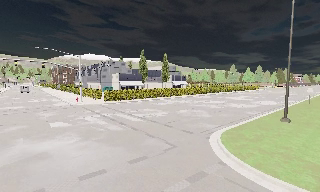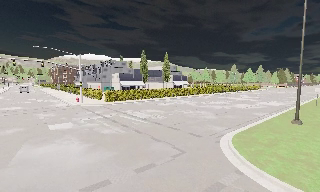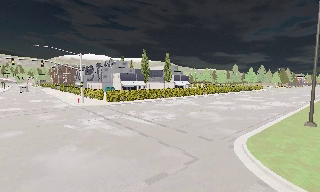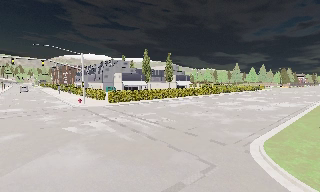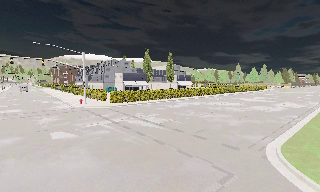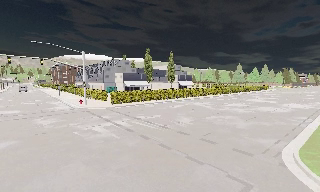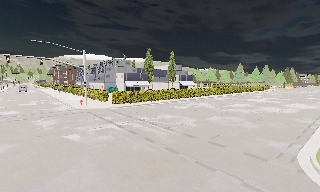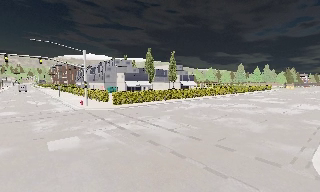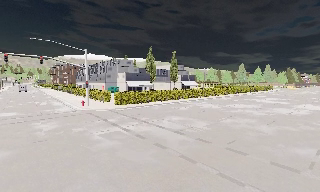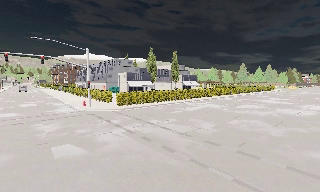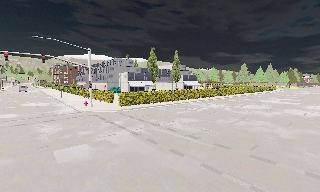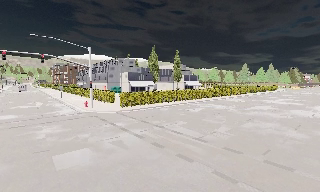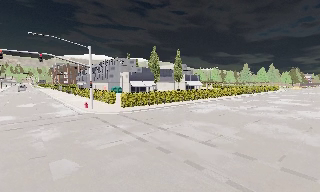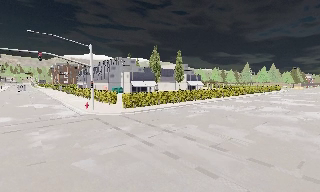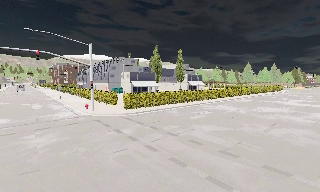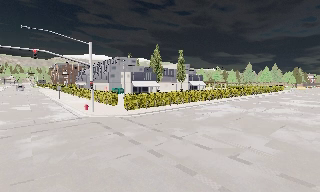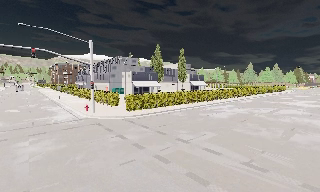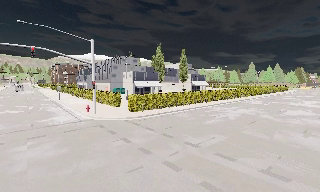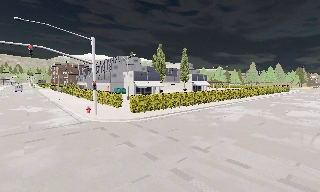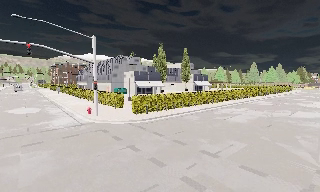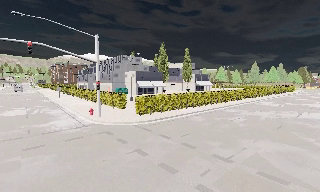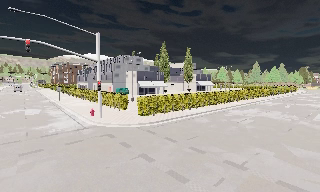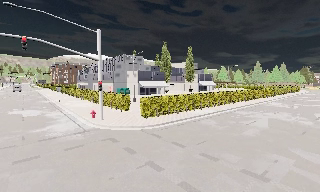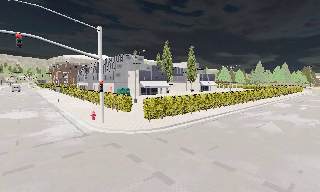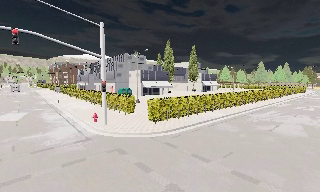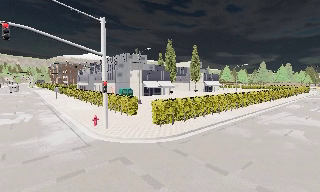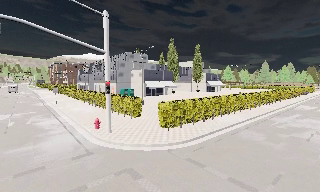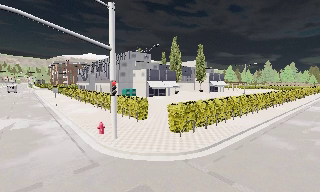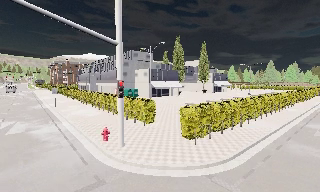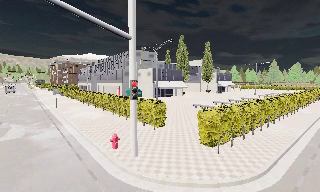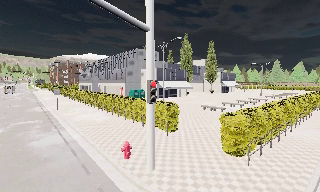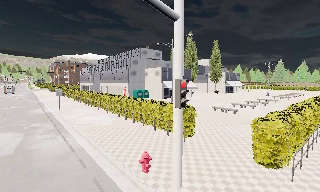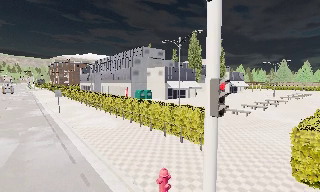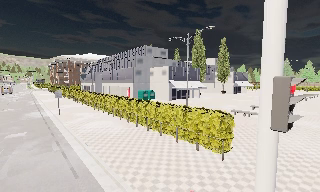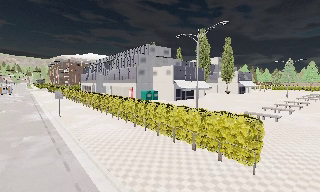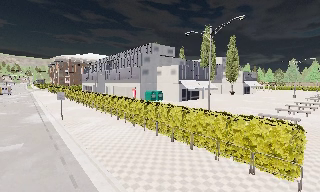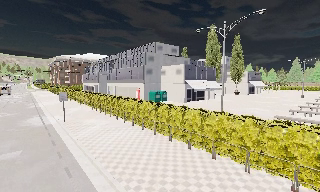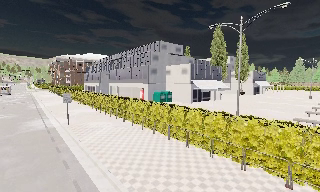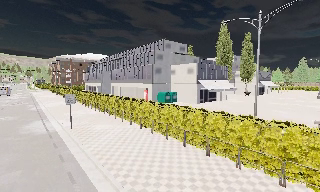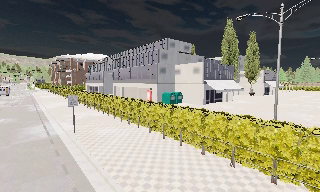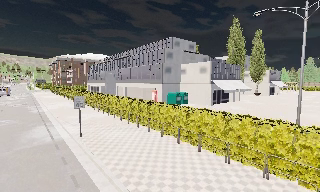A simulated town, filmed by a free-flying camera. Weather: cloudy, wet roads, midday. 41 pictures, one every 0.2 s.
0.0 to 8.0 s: The camera travels forward and to its left, about 35 m, so what stands in front looms larger. It gains speed.
The film runs forward here.
